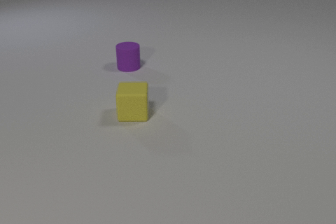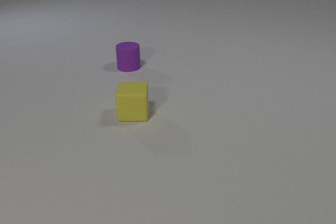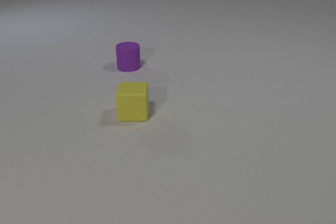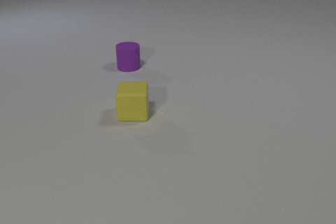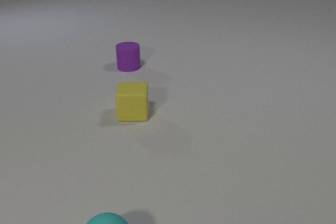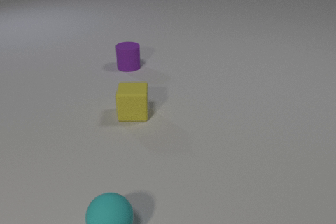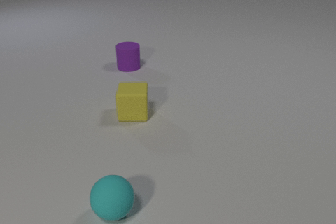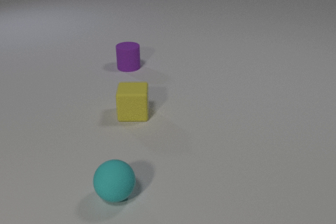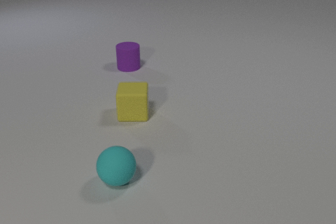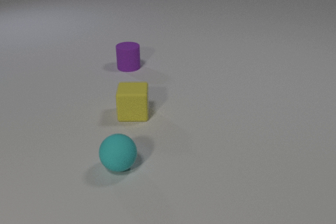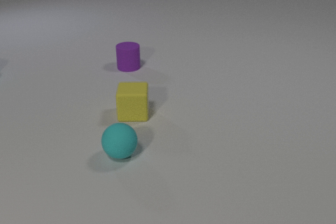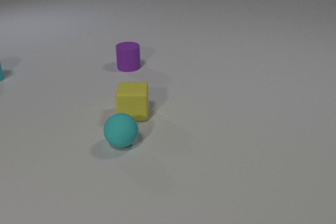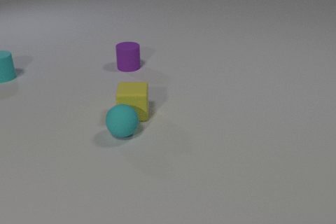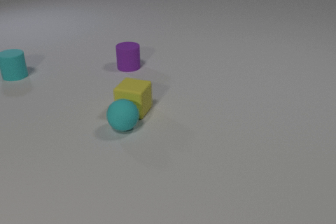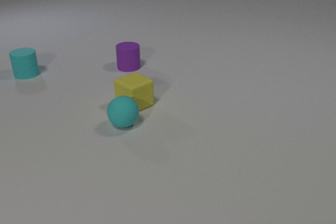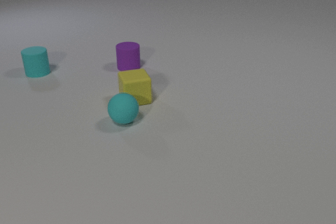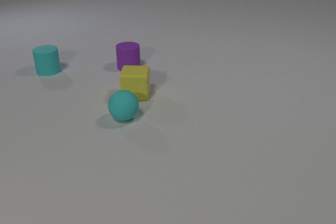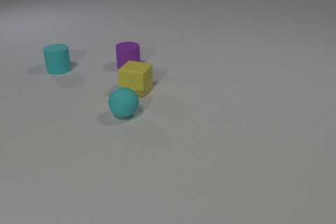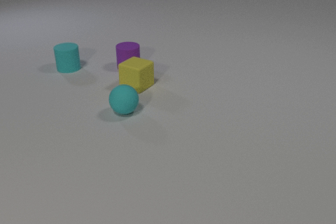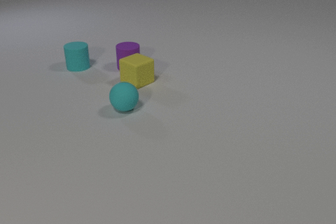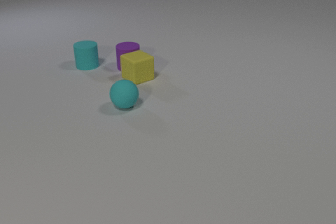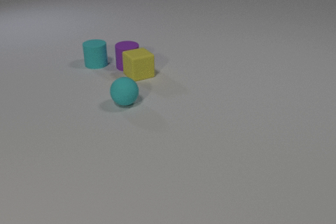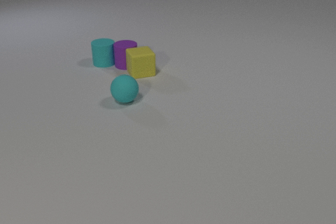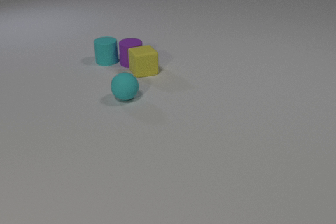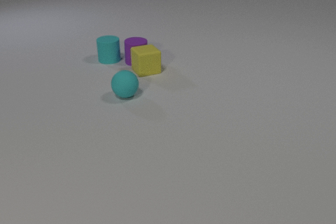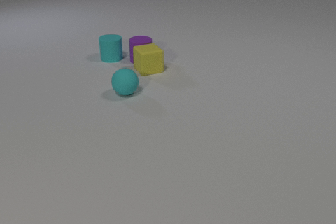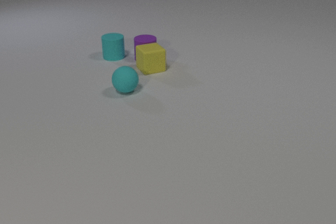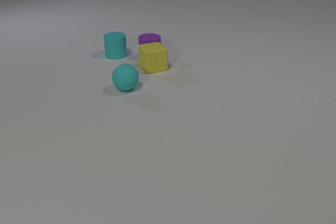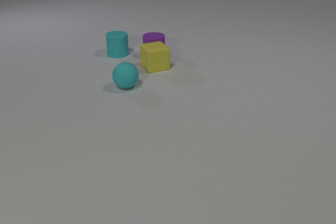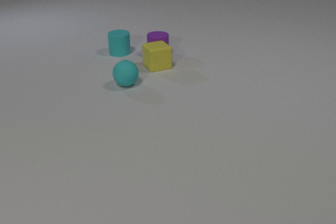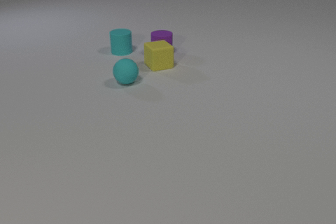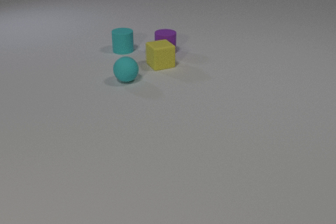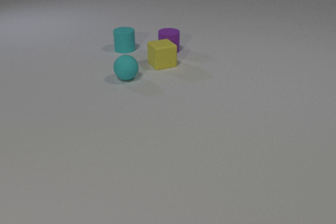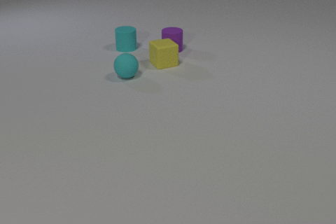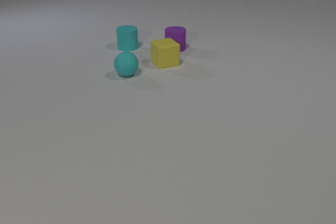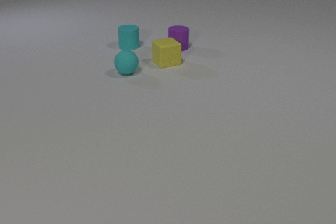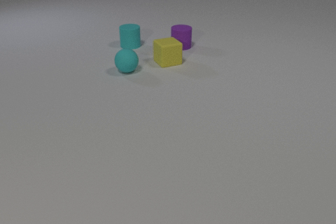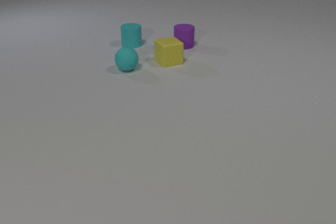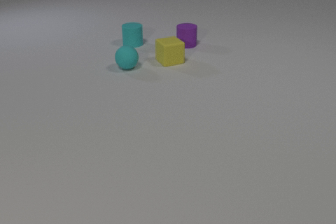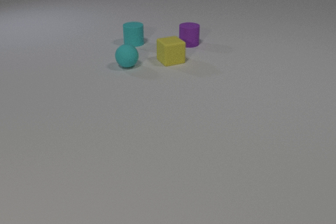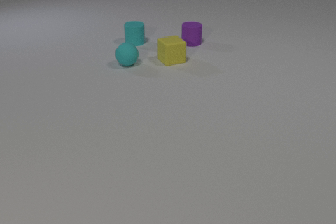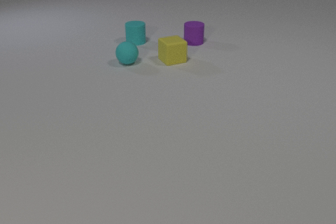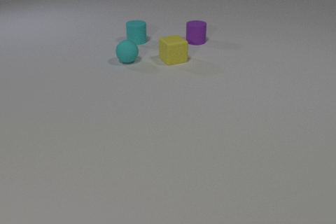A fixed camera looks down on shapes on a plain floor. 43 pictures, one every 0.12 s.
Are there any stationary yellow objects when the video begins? yes.
How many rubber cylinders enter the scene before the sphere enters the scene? 0.
What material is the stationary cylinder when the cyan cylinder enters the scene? rubber.
0.00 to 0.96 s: The cyan rubber sphere comes in at the bottom edge, rolls away from the camera.
0.96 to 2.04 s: The cyan rubber sphere rolls away from the camera. The yellow rubber cube slides away from the camera, spins clockwise seen from above by about 105 degrees, its near face sliding to the left. The cyan rubber cylinder comes in at the left edge, slides to the right. The cyan rubber sphere and the yellow rubber cube collide.
2.04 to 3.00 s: The cyan rubber sphere rolls away from the camera. The yellow rubber cube slides away from the camera, spins clockwise seen from above by about 45 degrees, its near face sliding to the left. The cyan rubber cylinder slides to the right. The purple rubber cylinder slides away from the camera and to the right. The yellow rubber cube and the purple rubber cylinder collide. The cyan rubber cylinder and the purple rubber cylinder collide.
3.00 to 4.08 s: The cyan rubber sphere rolls away from the camera. The yellow rubber cube slides to the right and away from the camera. The cyan rubber cylinder slides away from the camera and to the right. The purple rubber cylinder slides to the right and away from the camera.
4.08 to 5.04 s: The cyan rubber sphere rolls away from the camera. The yellow rubber cube slides away from the camera and to the right. The cyan rubber cylinder slides away from the camera and to the right. The purple rubber cylinder slides away from the camera and to the right.
